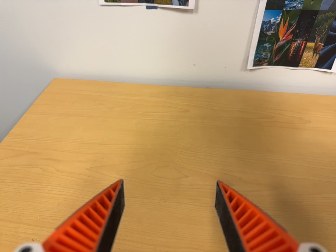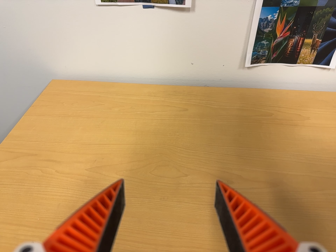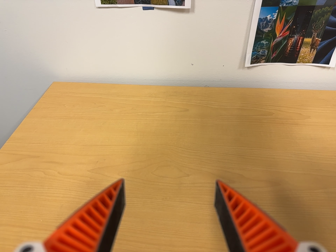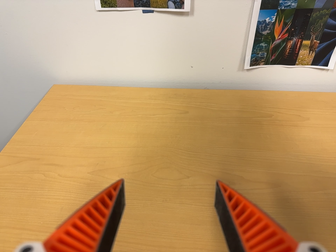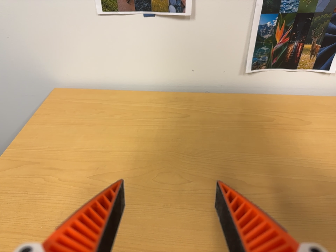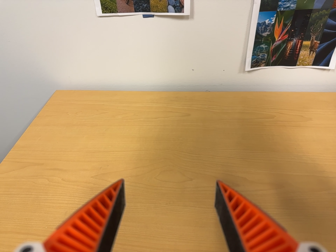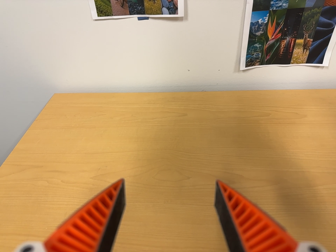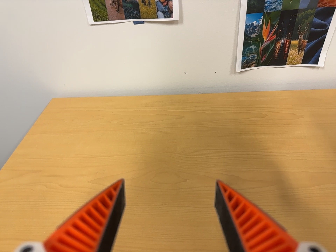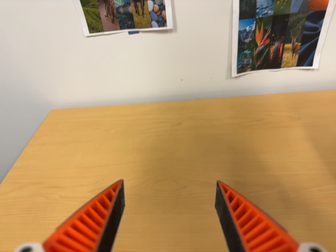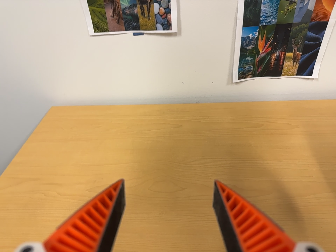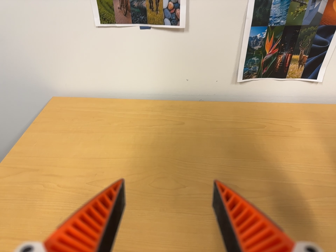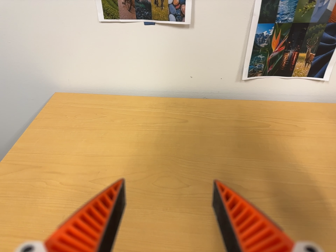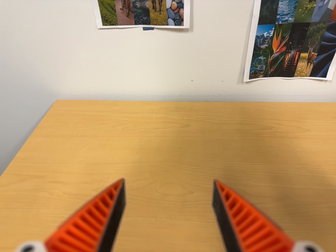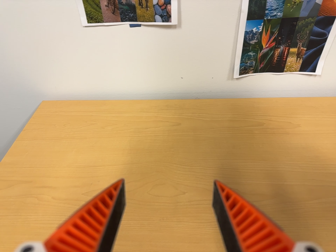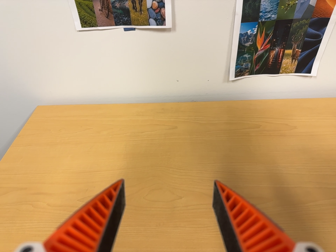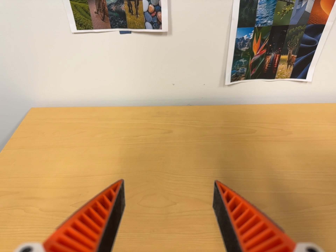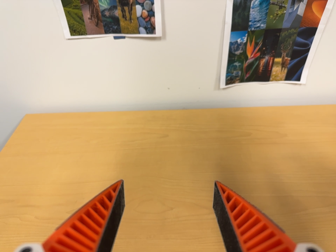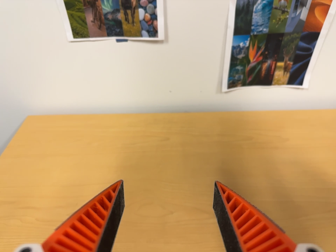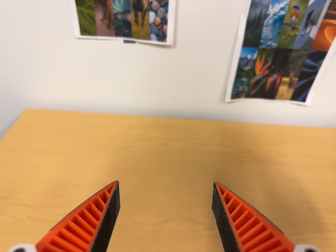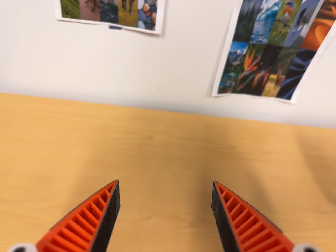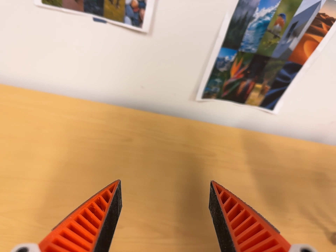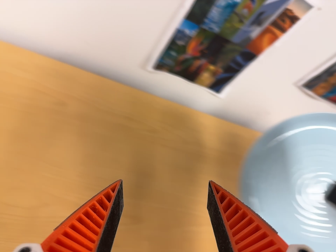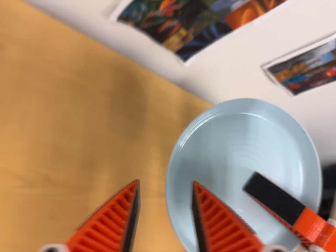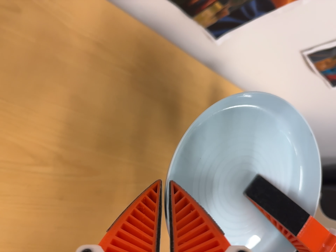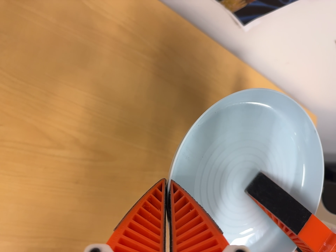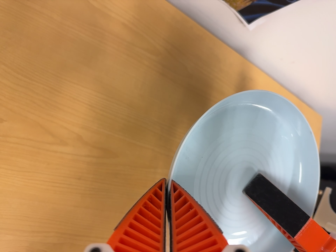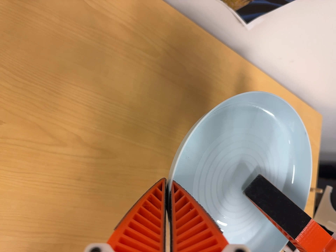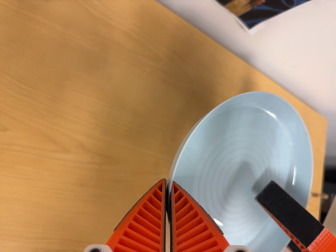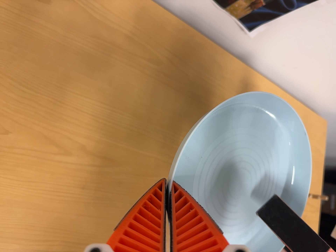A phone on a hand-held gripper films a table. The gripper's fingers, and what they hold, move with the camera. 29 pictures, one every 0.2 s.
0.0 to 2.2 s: The camera shifts only a little, or ends up much as it began.
2.2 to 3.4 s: The camera travels toward the top of its view, about 4 cm, so close, fixed things drift downward.
3.4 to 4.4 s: The camera pans to its right by about 35 degrees. It travels toward the top of its view, forward and to its left, about 18 cm. Its aim tips toward the bottom of its view by about 25 degrees. It rolls about its line of sight by about 30 degrees, and the scene rotates clockwise.
4.4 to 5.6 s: The scene slides to the right, as the camera pans about 10 degrees to its left. It travels forward, about 5 cm, so what stands in front looms larger. Its aim tips toward the bottom of its view by about 10 degrees. It rolls about its line of sight by about 10 degrees, and the scene rotates clockwise.
The film runs backward here.
